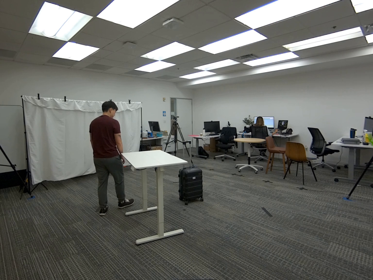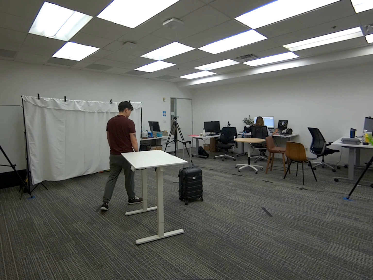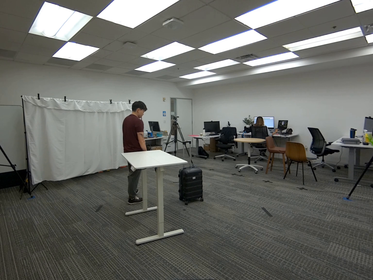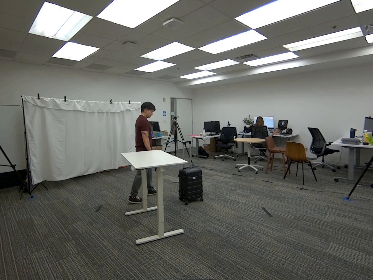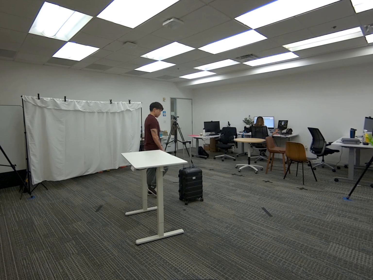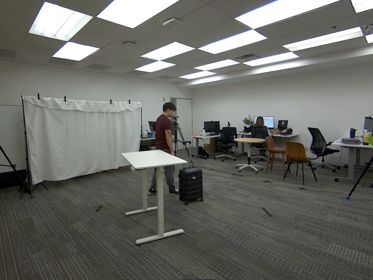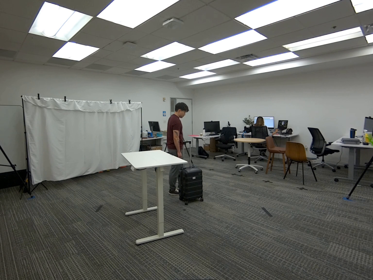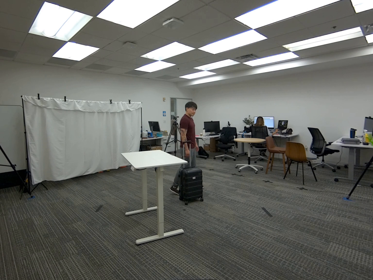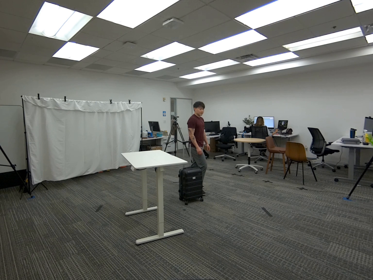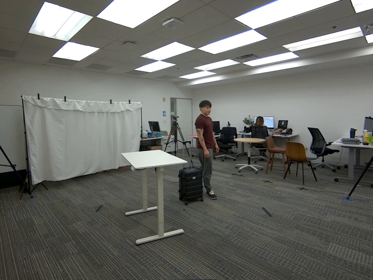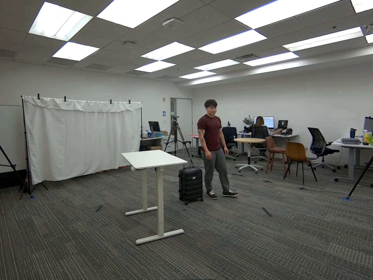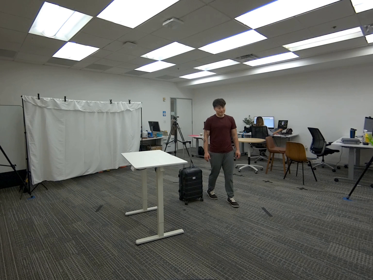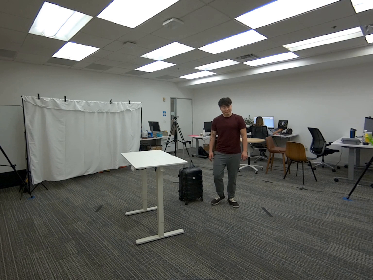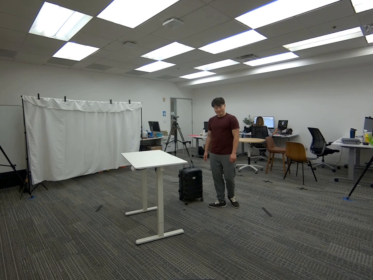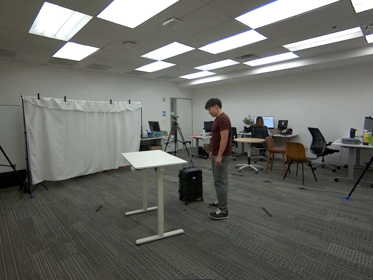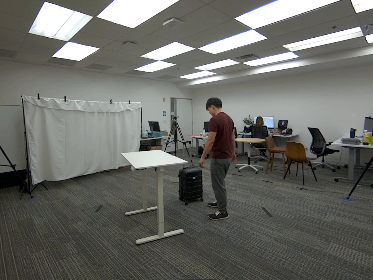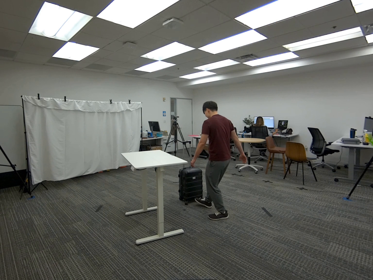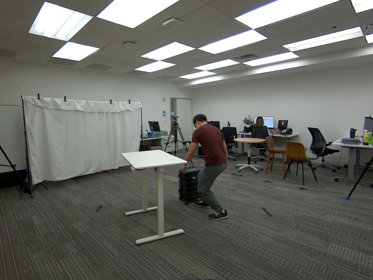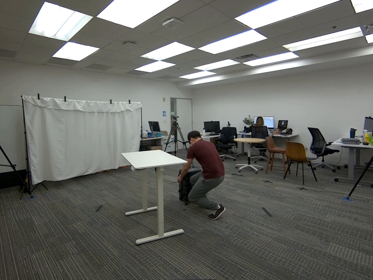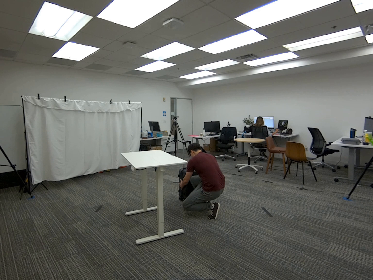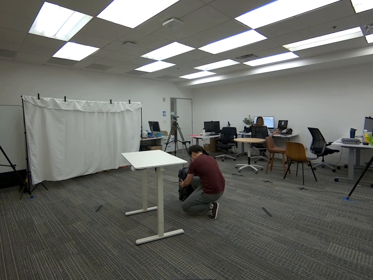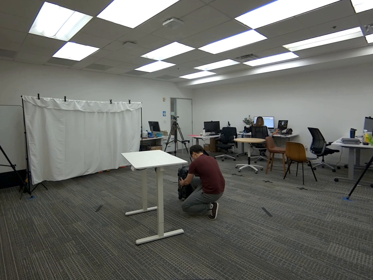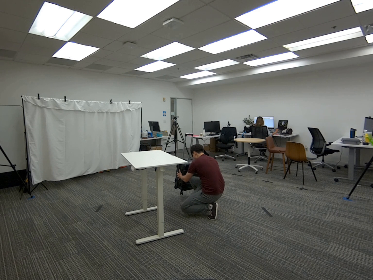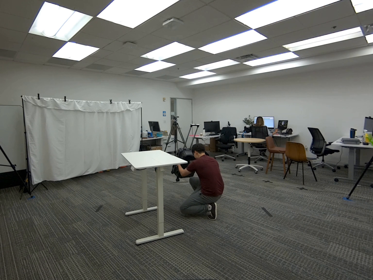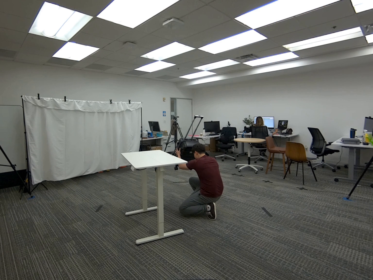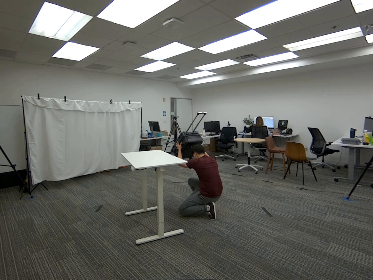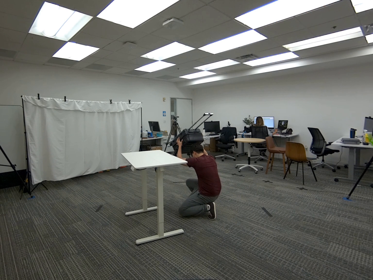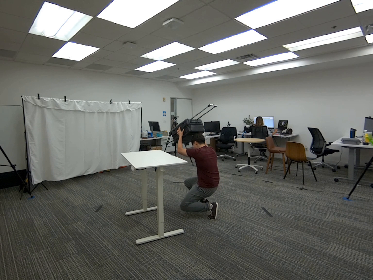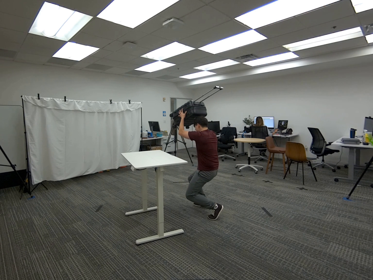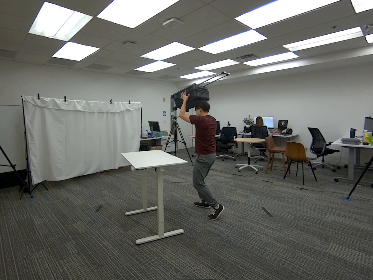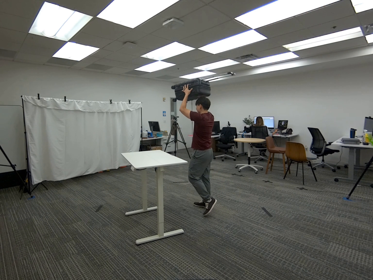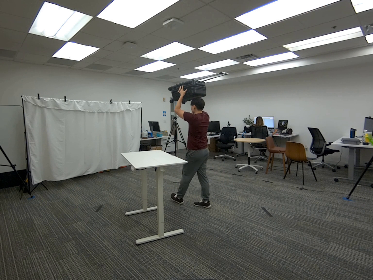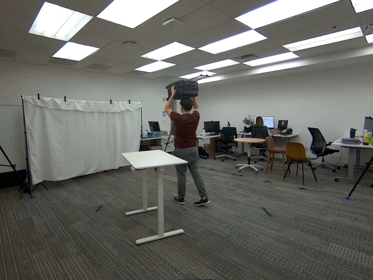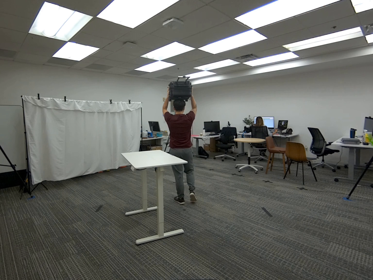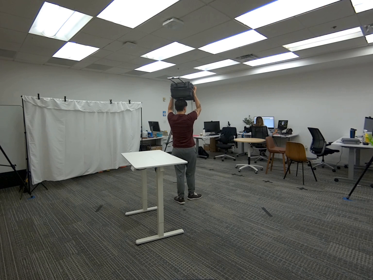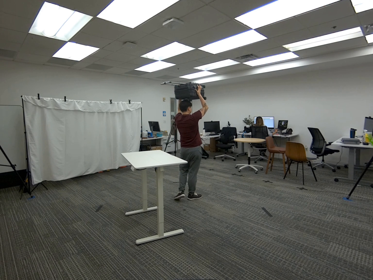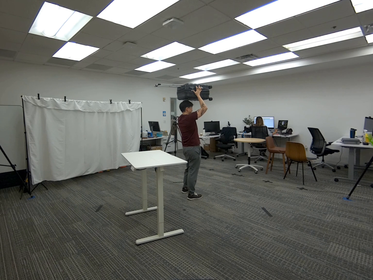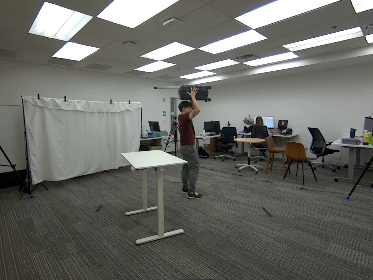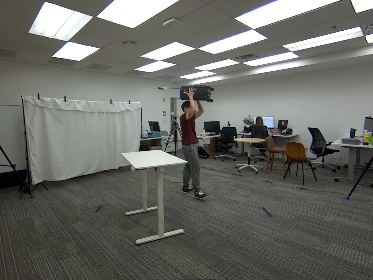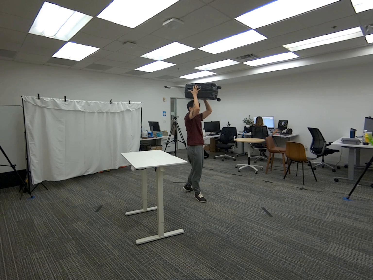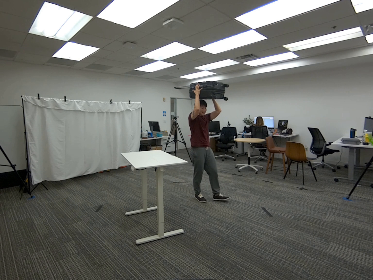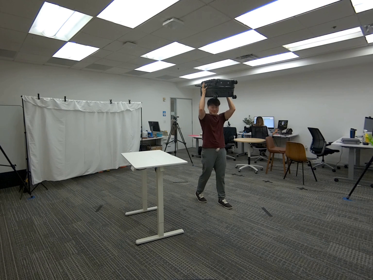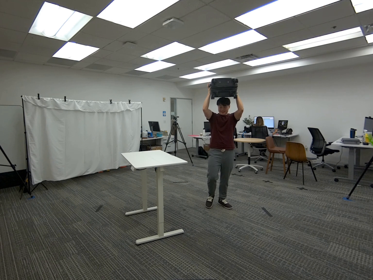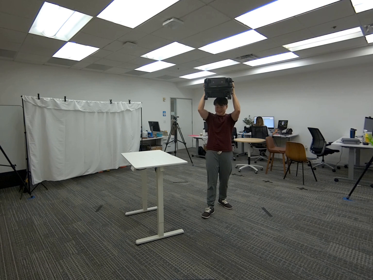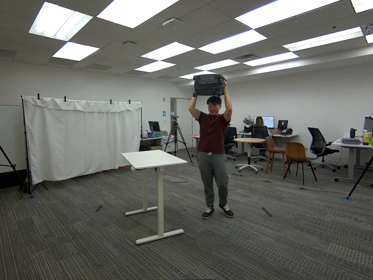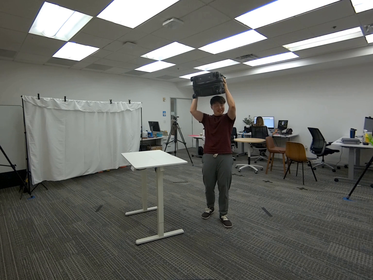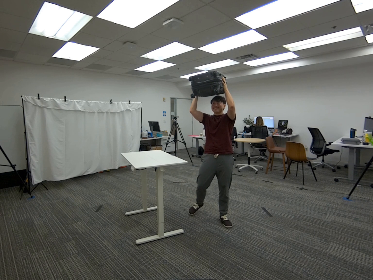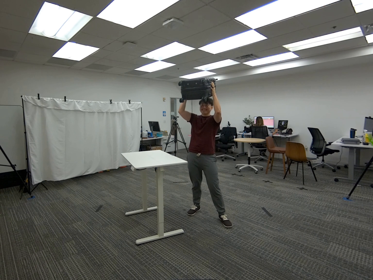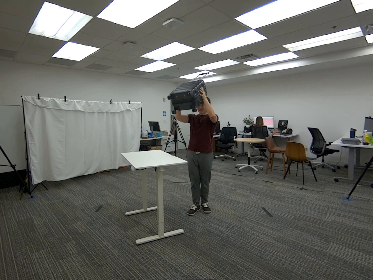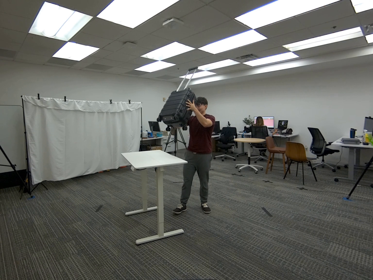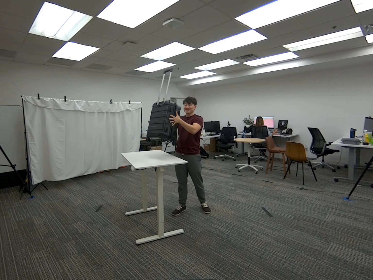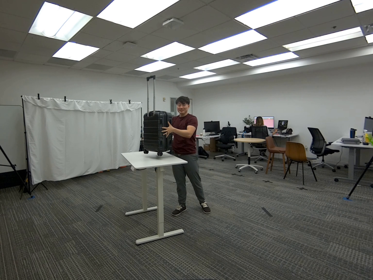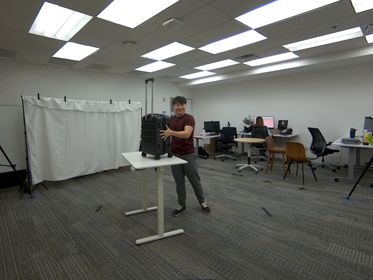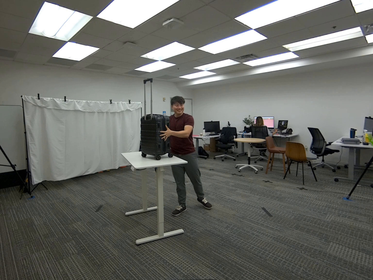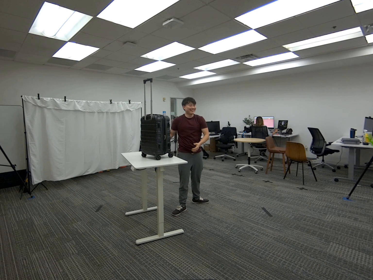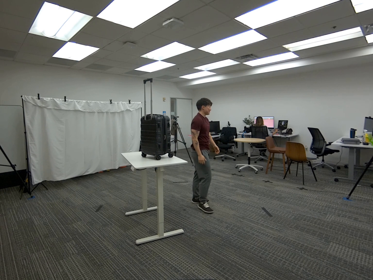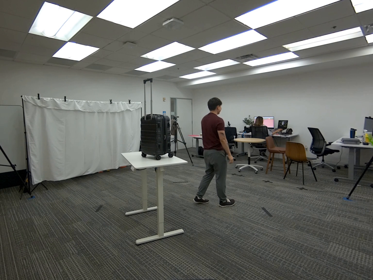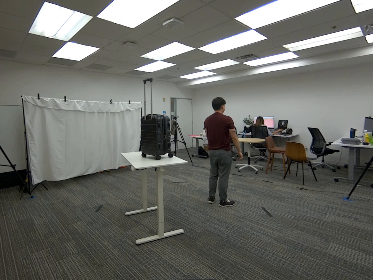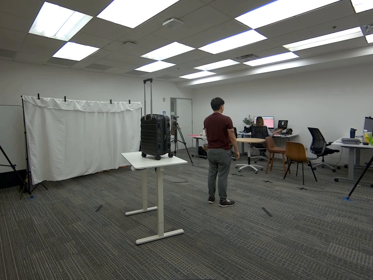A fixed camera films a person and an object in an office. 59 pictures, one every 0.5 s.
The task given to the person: Walk over to the rolling luggage within the bounding area and pick up the luggage using both hands and walk within the bounding area and place the luggage ontop of the white desk.
